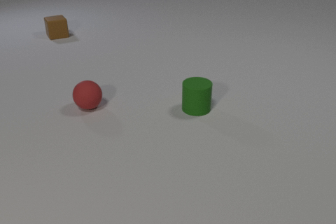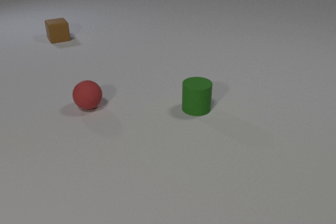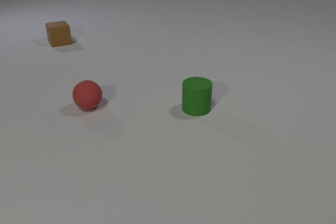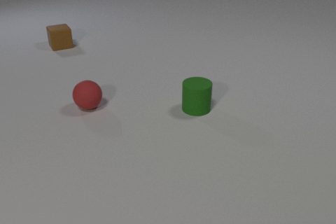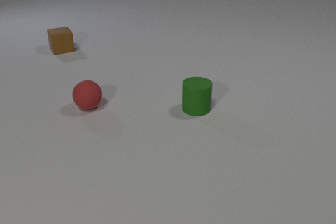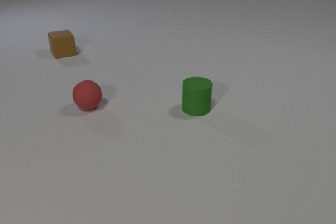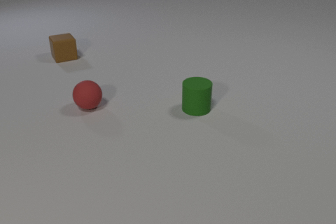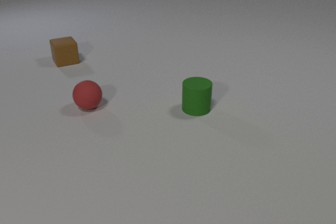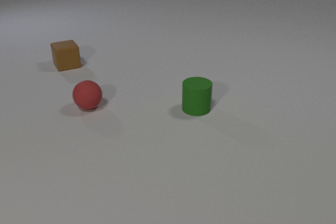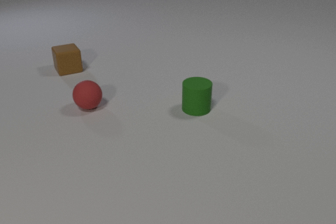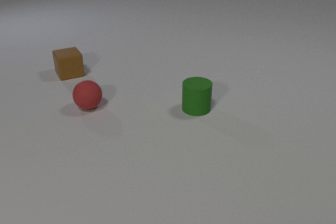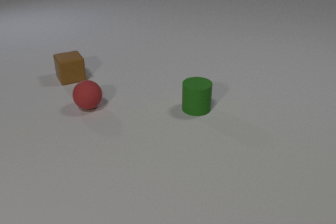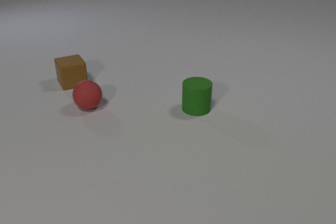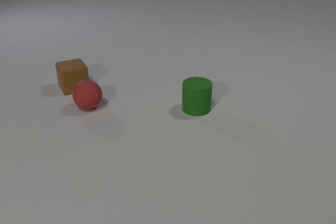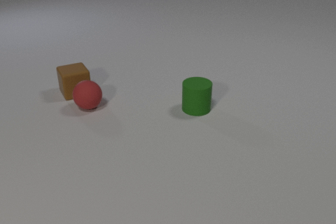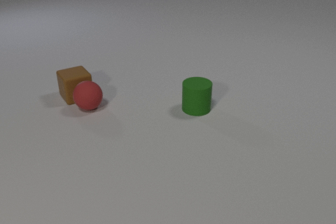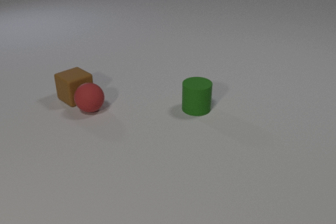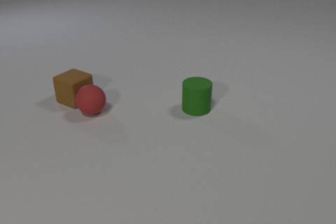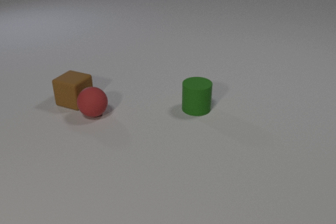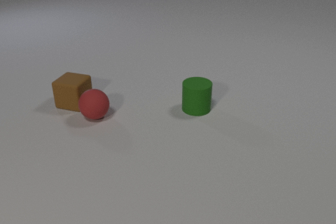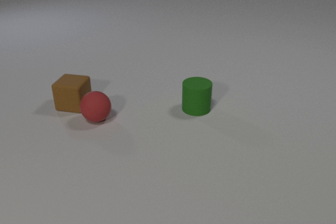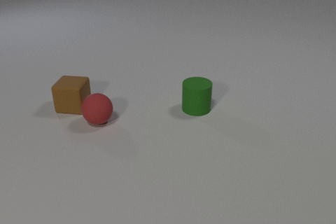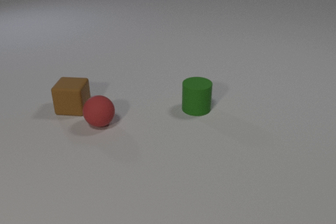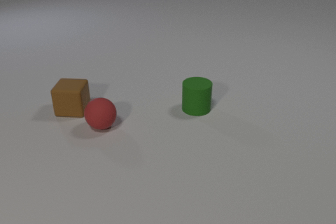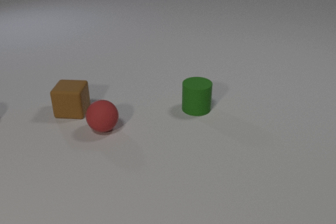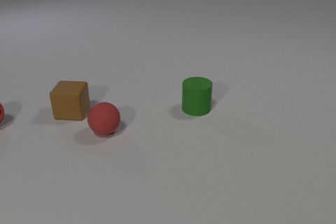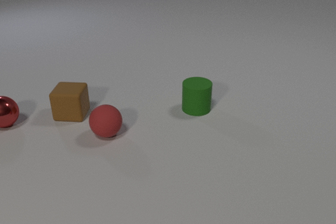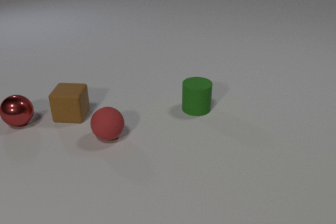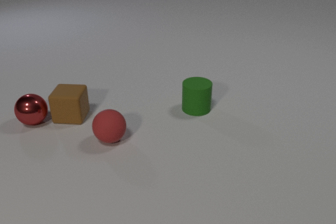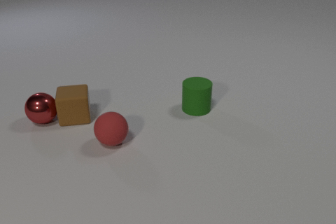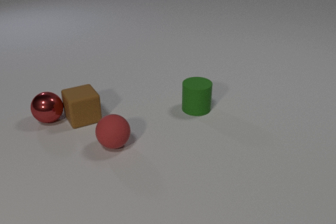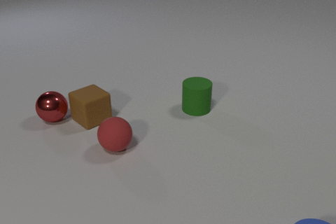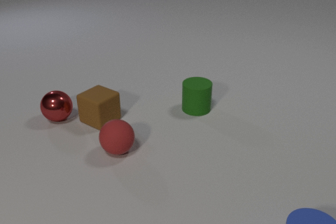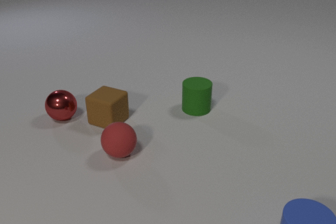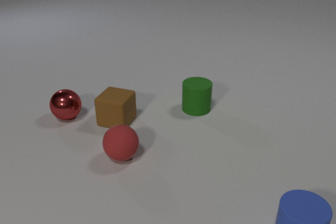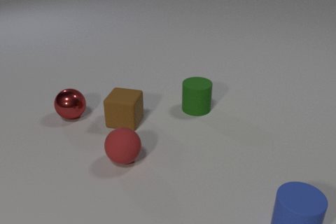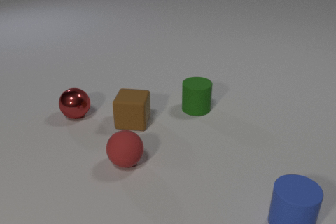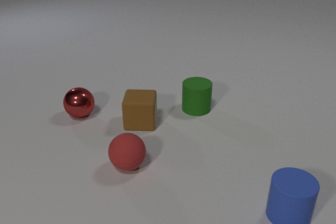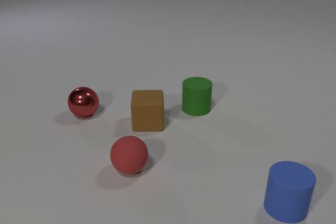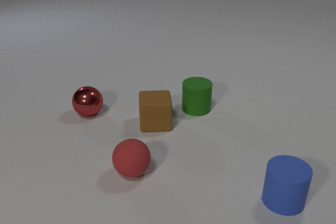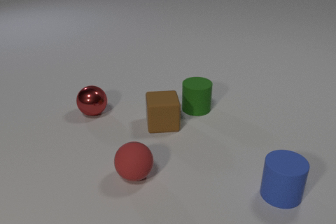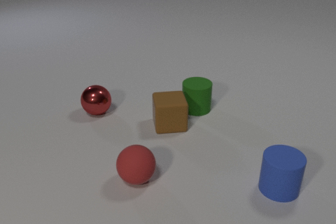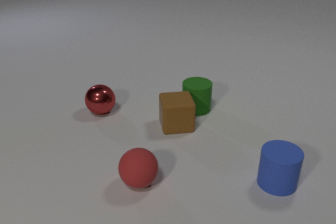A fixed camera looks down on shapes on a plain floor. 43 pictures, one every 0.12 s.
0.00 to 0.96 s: The brown rubber cube slides toward the camera.
0.96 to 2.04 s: The brown rubber cube slides toward the camera, spins so that its near face slides to the right, counterclockwise seen from above. The red rubber sphere rolls toward the camera. The brown rubber cube and the red rubber sphere collide.
2.04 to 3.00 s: The brown rubber cube slides toward the camera, spins so that its near face slides to the right, counterclockwise seen from above. The red rubber sphere rolls toward the camera.
3.00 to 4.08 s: The brown rubber cube slides to the right and toward the camera, spins so that its near face slides to the right, counterclockwise seen from above. The red rubber sphere rolls toward the camera. The red metal sphere rolls to the right. The blue rubber cylinder comes in at the bottom edge, slides away from the camera. The brown rubber cube and the red metal sphere collide.
4.08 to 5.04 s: The brown rubber cube slides to the right, spins so that its near face slides to the right, counterclockwise seen from above. The red rubber sphere rolls toward the camera. The red metal sphere rolls to the right. The blue rubber cylinder slides away from the camera.
What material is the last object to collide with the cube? metal.
How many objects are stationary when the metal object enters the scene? 1.
What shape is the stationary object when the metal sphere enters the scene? cylinder.
